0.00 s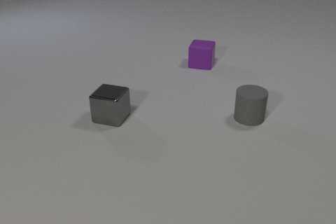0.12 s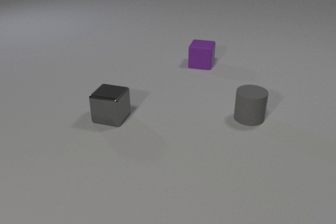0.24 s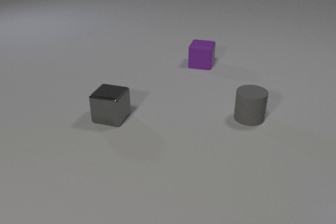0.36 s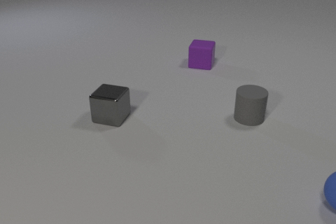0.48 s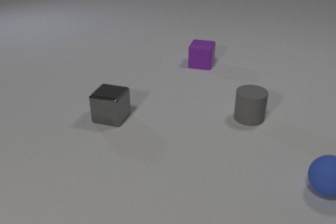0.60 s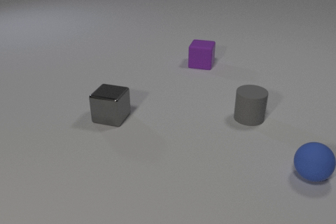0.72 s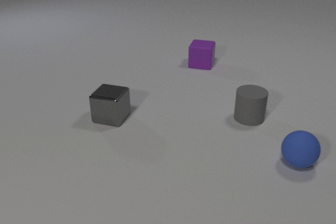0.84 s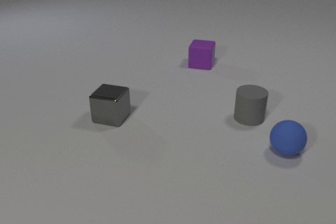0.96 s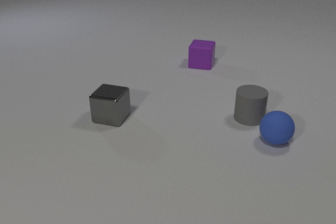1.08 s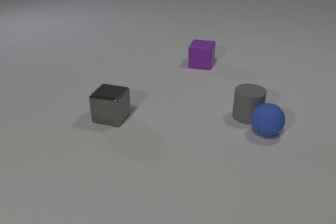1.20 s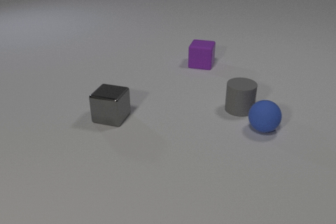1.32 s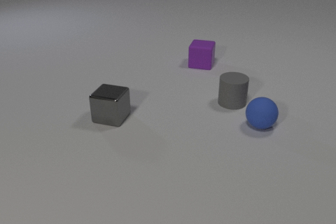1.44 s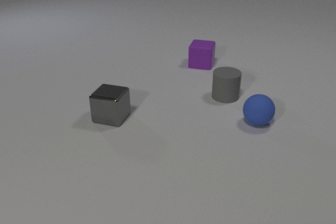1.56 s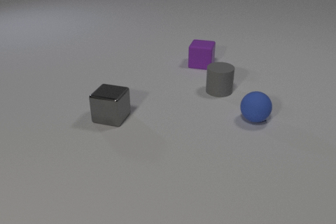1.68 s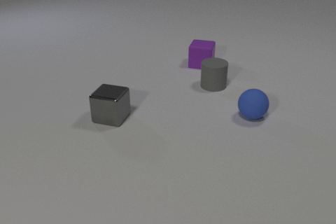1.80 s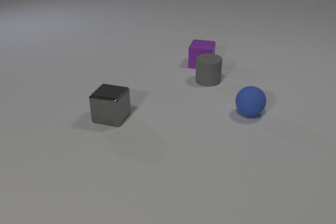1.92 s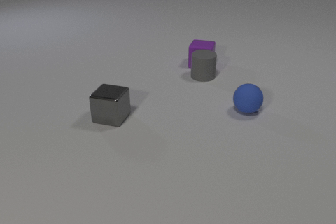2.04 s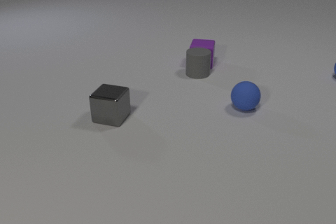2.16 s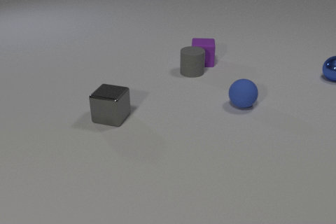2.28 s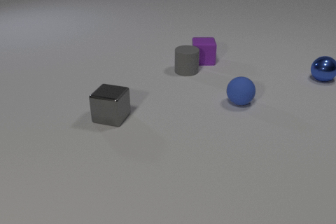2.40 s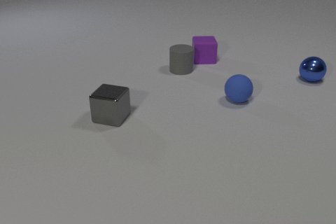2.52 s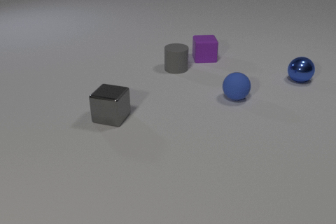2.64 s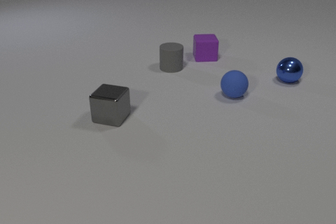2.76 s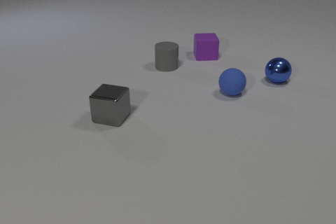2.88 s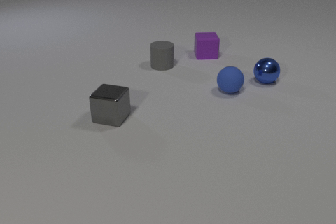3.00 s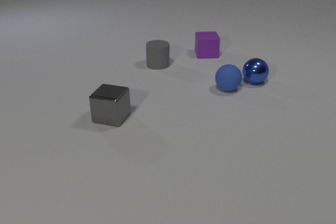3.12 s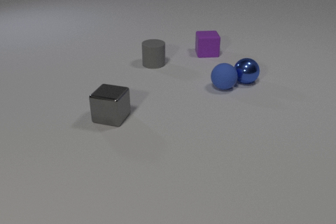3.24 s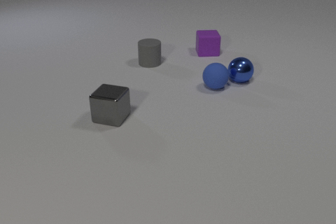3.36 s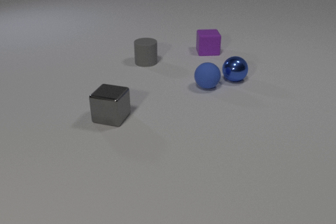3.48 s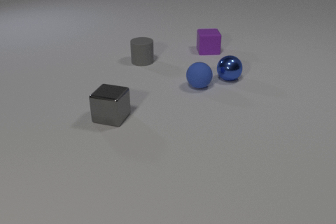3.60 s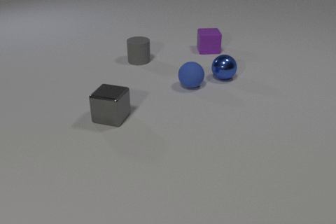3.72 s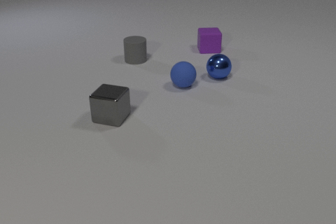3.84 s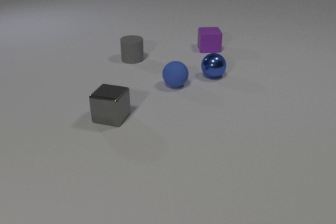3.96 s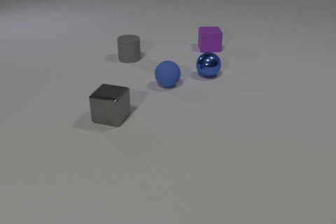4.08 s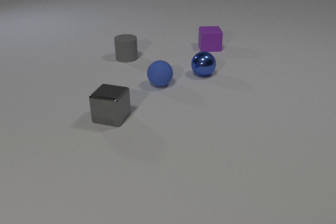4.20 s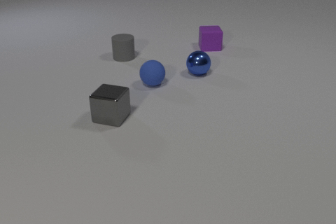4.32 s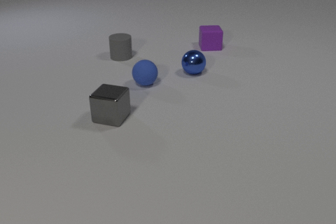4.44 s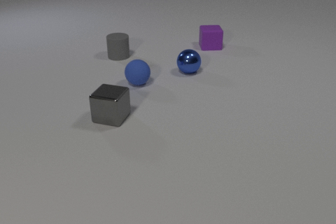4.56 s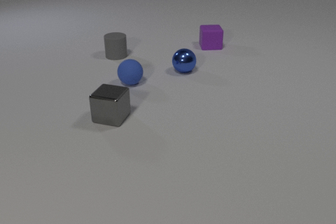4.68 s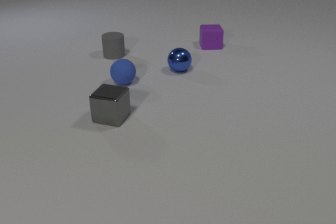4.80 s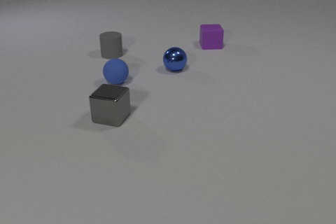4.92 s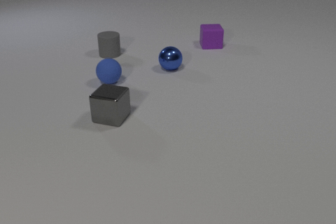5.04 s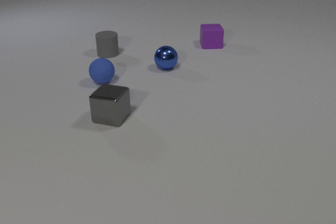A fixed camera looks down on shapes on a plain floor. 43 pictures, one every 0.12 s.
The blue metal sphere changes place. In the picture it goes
to the left.
0.00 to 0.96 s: The blue rubber sphere comes in at the right edge, rolls away from the camera and to the left.
0.96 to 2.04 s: The blue rubber sphere rolls away from the camera and to the left. The gray rubber cylinder slides away from the camera and to the left. The blue rubber sphere and the gray rubber cylinder collide. The gray rubber cylinder and the purple rubber cube collide.
2.04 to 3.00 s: The blue rubber sphere rolls away from the camera and to the left. The gray rubber cylinder slides to the left and away from the camera. The purple rubber cube slides away from the camera. The blue metal sphere rolls to the left and toward the camera.
3.00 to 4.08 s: The blue rubber sphere rolls to the left. The gray rubber cylinder slides to the left and away from the camera. The purple rubber cube slides away from the camera. The blue metal sphere rolls to the left. The blue rubber sphere and the blue metal sphere collide.
4.08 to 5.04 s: The blue rubber sphere rolls to the left. The gray rubber cylinder slides to the left and away from the camera. The purple rubber cube slides away from the camera. The blue metal sphere rolls to the left.
How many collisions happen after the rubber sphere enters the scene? 3.
What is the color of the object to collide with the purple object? gray.
What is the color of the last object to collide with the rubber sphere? blue.
